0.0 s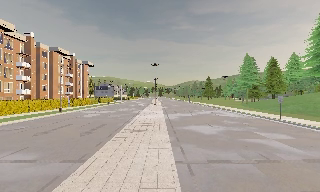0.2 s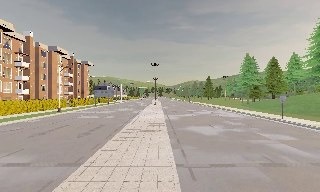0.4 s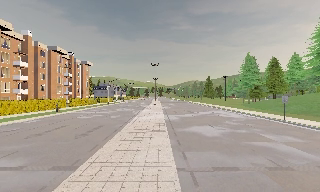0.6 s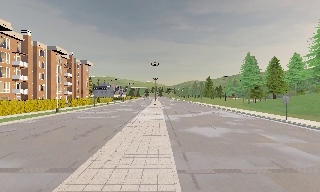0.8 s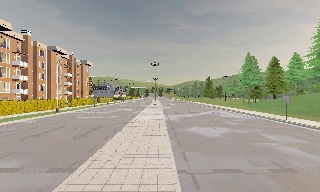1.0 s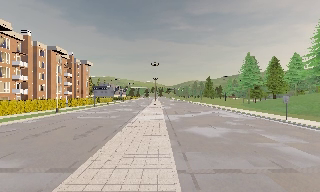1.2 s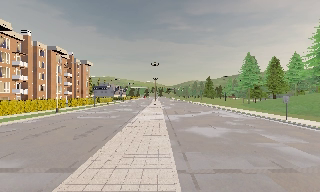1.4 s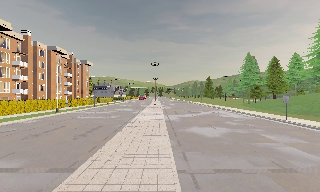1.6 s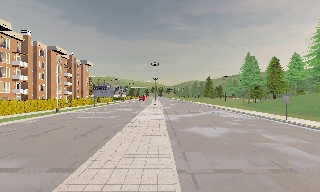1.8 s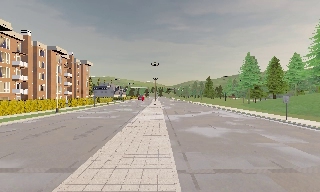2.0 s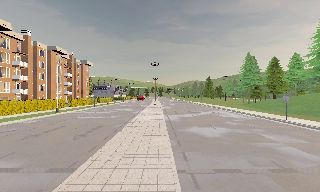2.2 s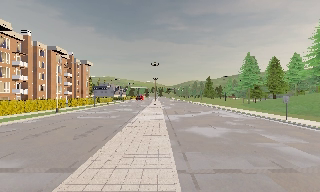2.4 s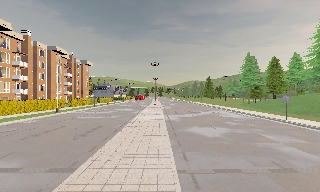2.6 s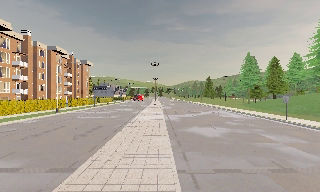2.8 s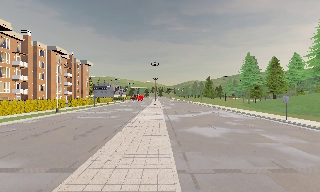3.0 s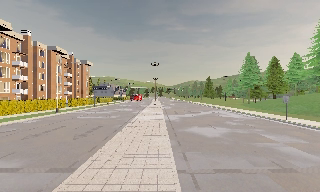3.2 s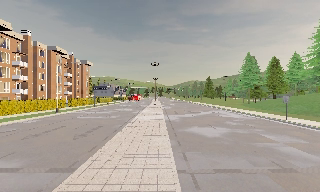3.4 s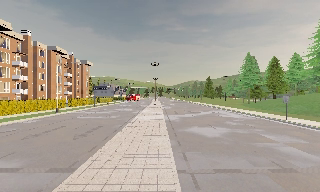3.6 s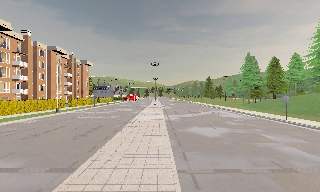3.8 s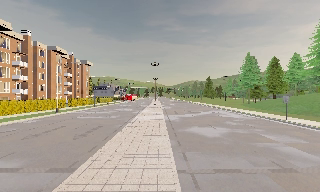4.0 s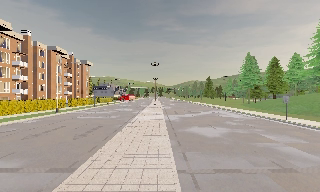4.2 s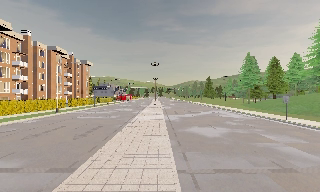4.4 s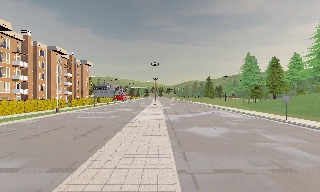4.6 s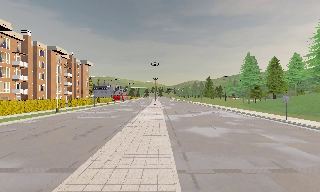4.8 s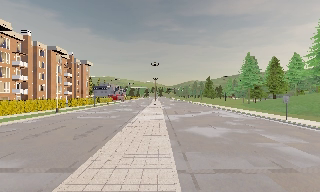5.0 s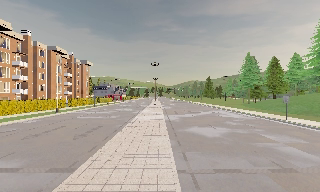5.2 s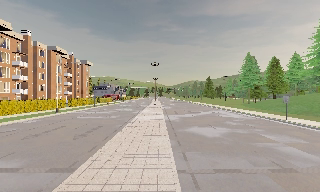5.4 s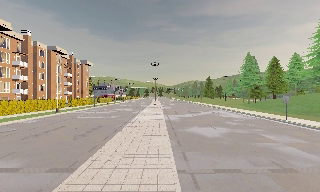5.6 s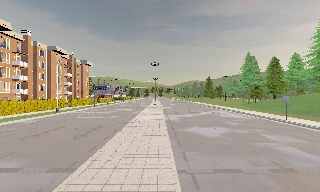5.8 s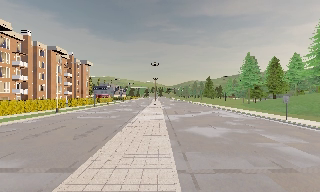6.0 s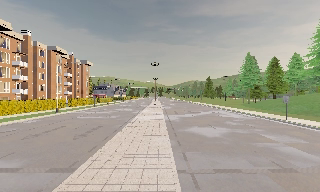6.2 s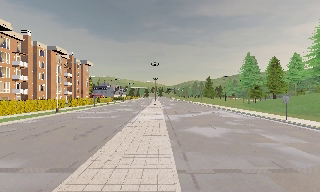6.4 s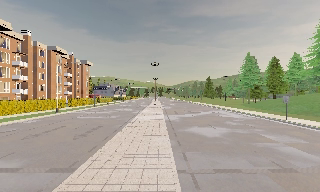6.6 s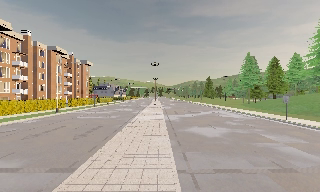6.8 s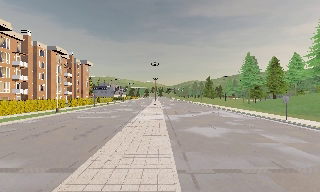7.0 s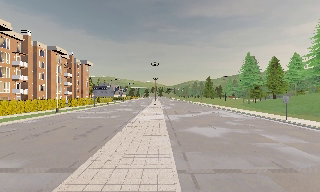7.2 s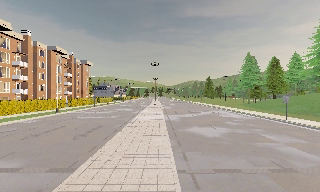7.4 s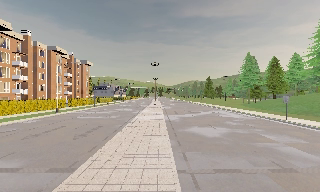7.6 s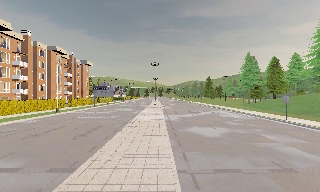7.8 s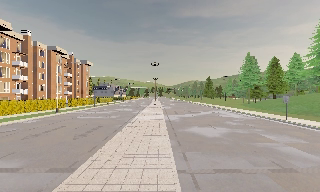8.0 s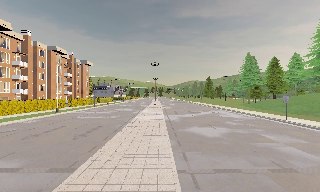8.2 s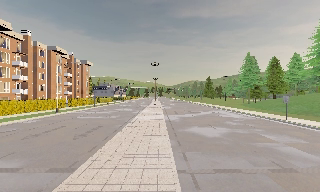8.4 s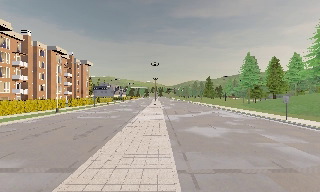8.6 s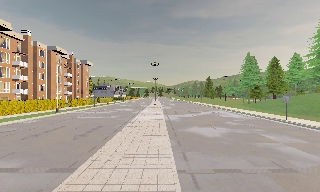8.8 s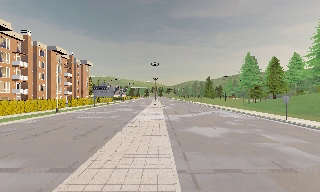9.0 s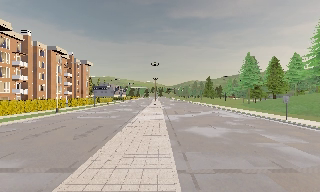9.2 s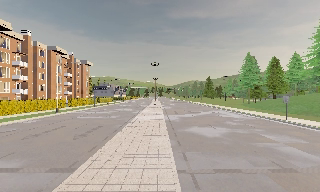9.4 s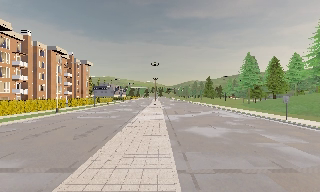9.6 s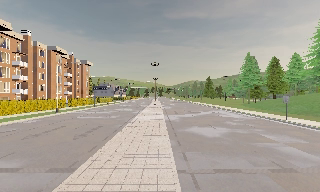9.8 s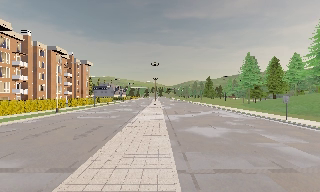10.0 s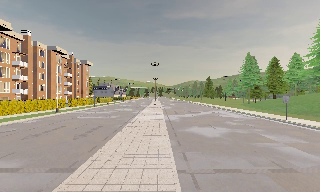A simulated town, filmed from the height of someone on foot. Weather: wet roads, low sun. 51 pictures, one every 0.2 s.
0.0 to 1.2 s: The camera travels forward, about 1 m, so what stands in front looms larger. It loses speed.
1.2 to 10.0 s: The camera keeps its place and its aim.
The film runs forward here.
